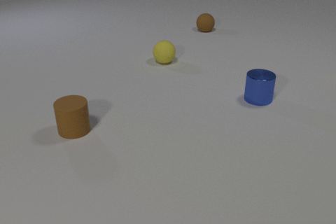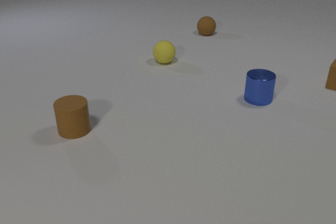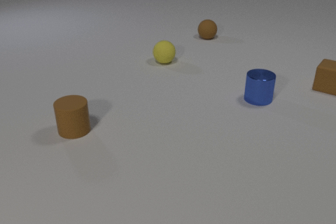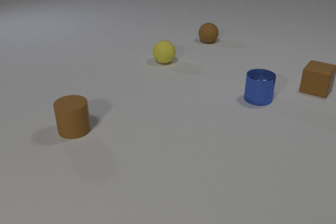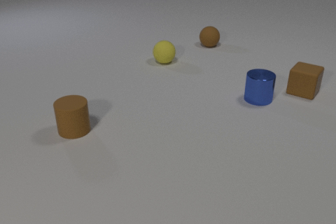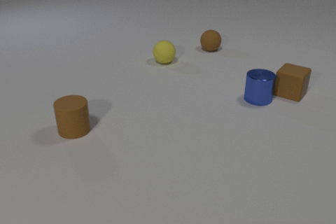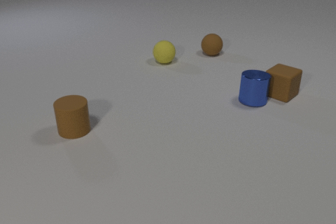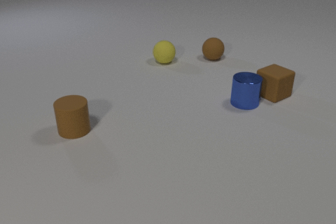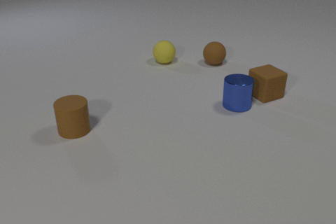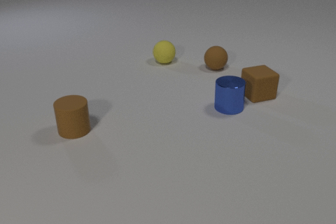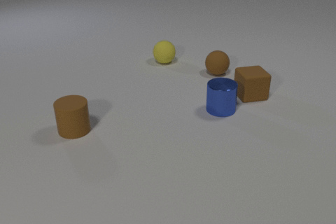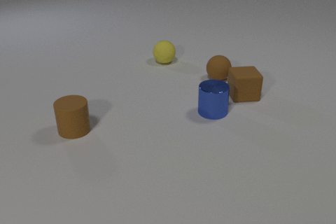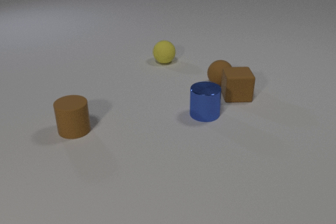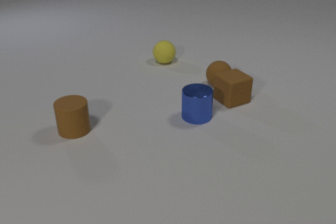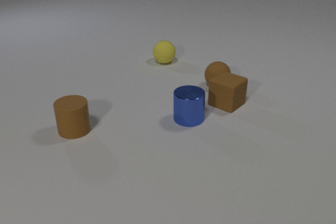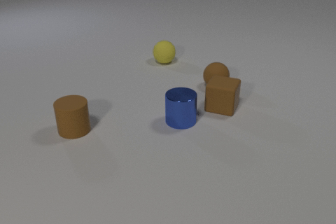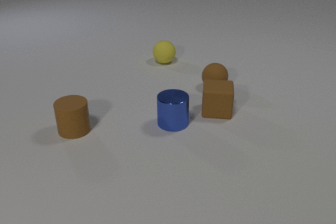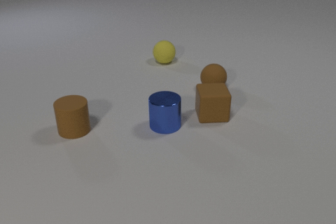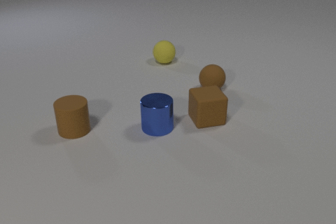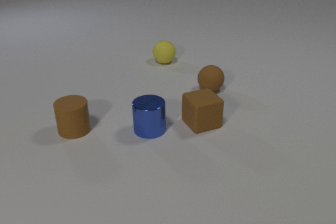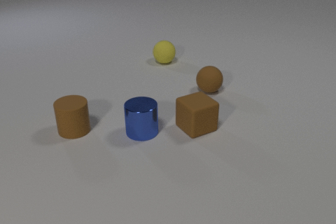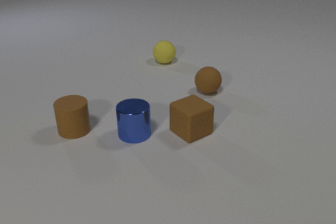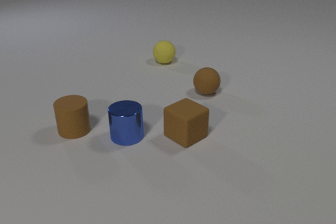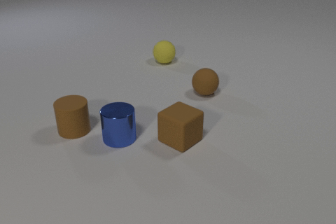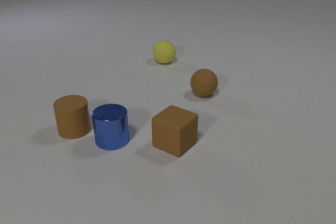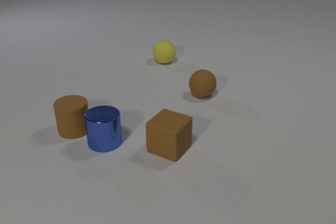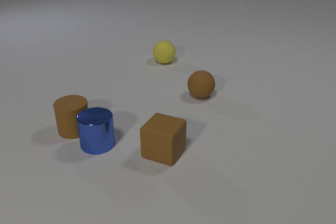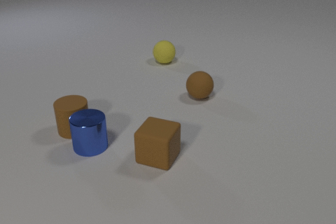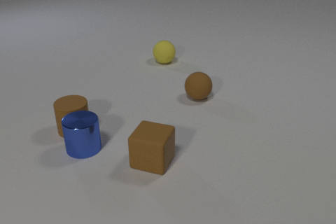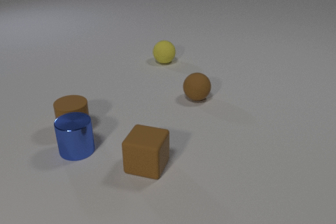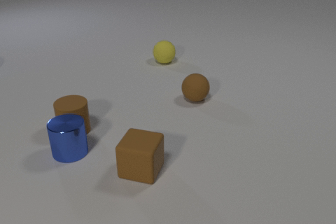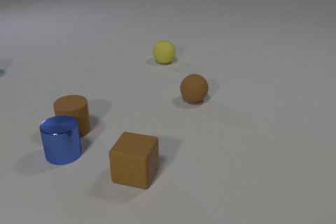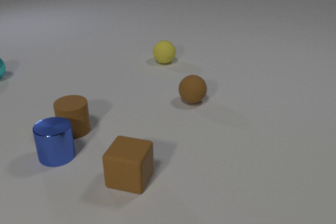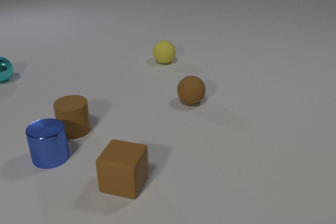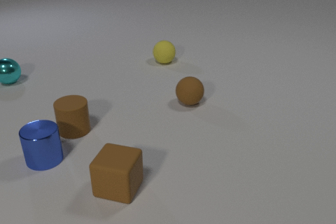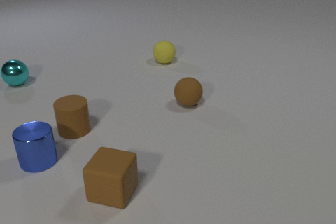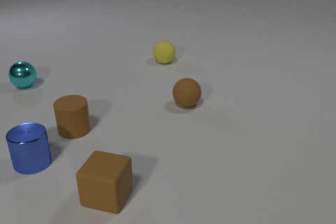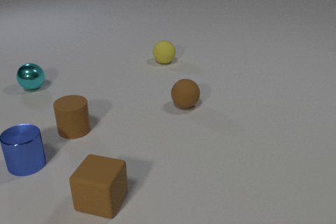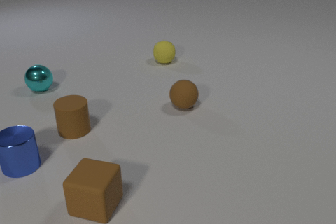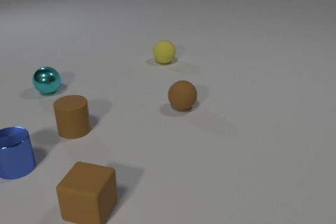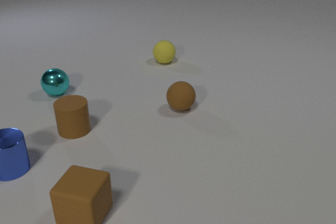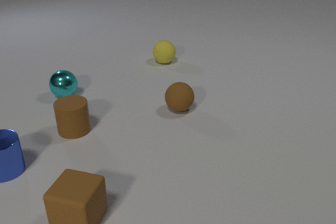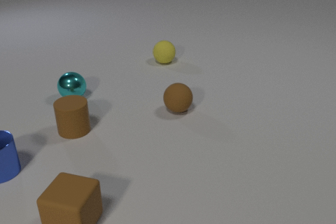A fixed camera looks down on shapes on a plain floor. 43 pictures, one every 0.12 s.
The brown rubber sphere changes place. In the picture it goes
toward the camera.
The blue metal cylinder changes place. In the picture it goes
to the left.
0.00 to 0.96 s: The brown rubber cube comes in at the right edge, slides to the left and toward the camera, spins so that its near face slides to the left, clockwise seen from above. The blue metal cylinder slides to the left and toward the camera. The brown rubber sphere rolls toward the camera. The brown rubber cube and the blue metal cylinder collide.
0.96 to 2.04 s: The brown rubber cube slides toward the camera and to the left, spins so that its near face slides to the right, counterclockwise seen from above. The blue metal cylinder slides to the left and toward the camera. The brown rubber sphere rolls toward the camera. The brown rubber cube and the brown rubber sphere collide.
2.04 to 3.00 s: The brown rubber cube slides toward the camera and to the left, spins counterclockwise seen from above by about 60 degrees, its near face sliding to the right. The blue metal cylinder slides to the left and toward the camera. The brown rubber sphere rolls toward the camera and to the left.
3.00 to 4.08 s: The brown rubber cube slides toward the camera and to the left. The blue metal cylinder slides to the left. The brown rubber sphere rolls toward the camera and to the left. The cyan metal sphere comes in at the left edge, rolls toward the camera and to the right.
4.08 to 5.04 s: The brown rubber cube slides to the left and toward the camera. The blue metal cylinder slides to the left. The brown rubber sphere rolls toward the camera and to the left. The cyan metal sphere rolls to the right and toward the camera.
How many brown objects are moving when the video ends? 2.
What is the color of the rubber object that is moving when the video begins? brown.
What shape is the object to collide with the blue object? cube.
